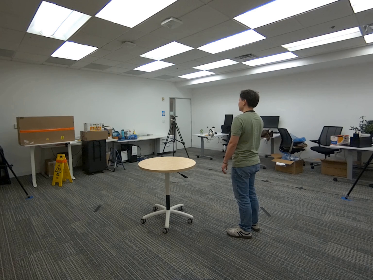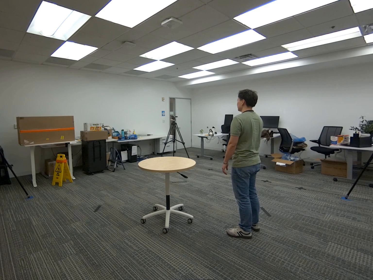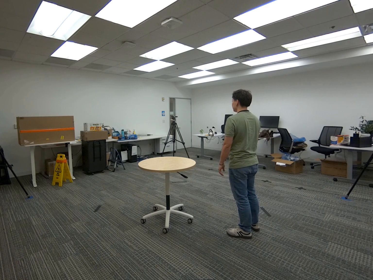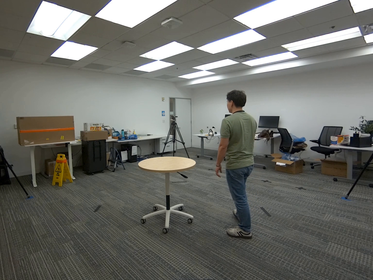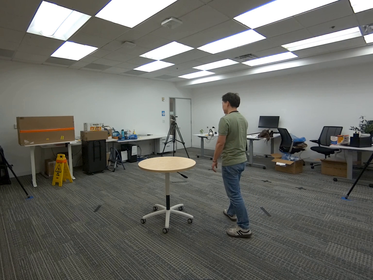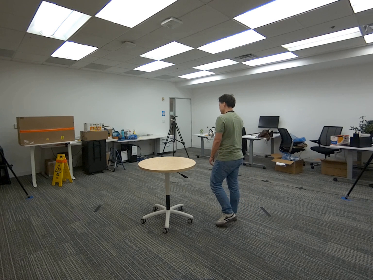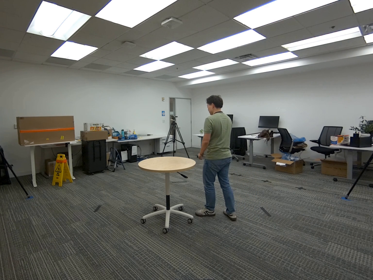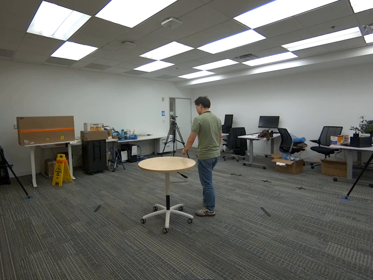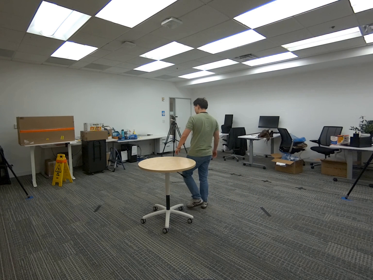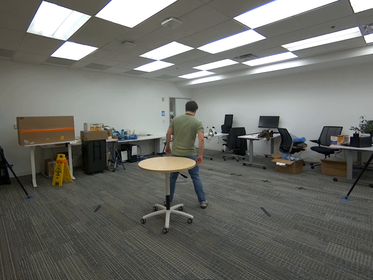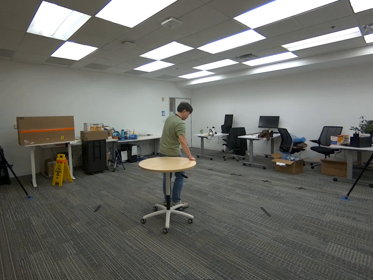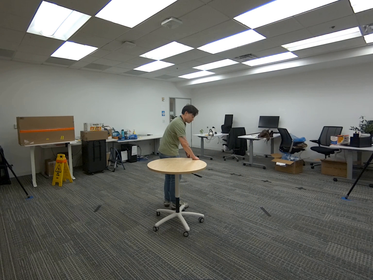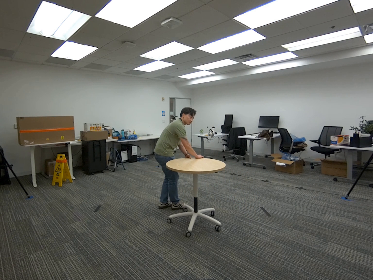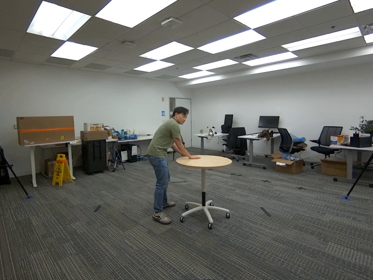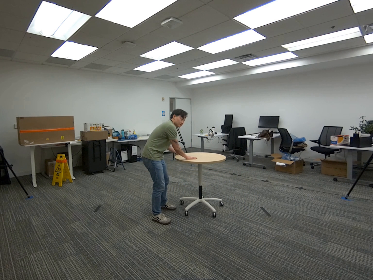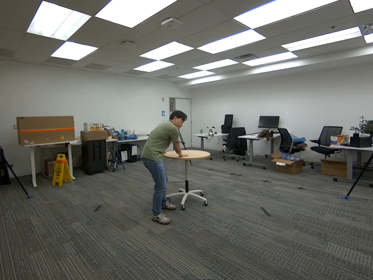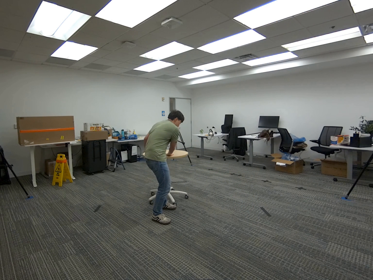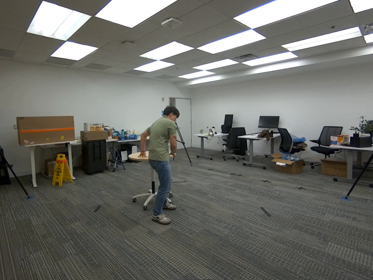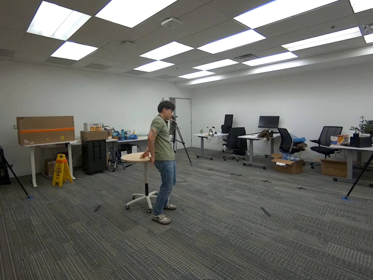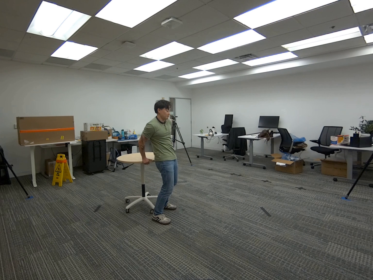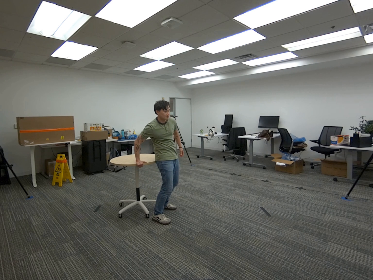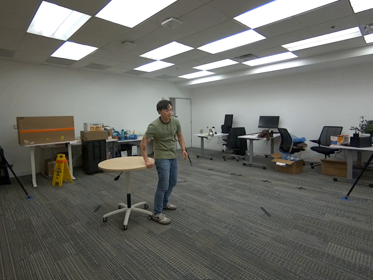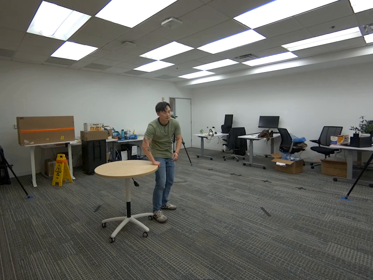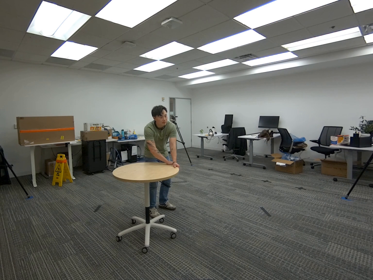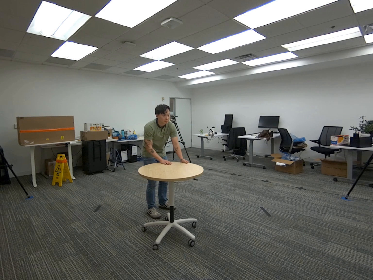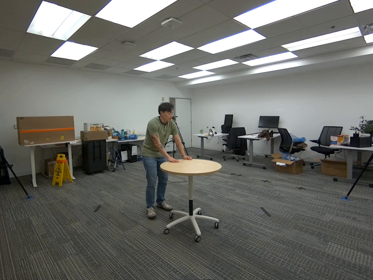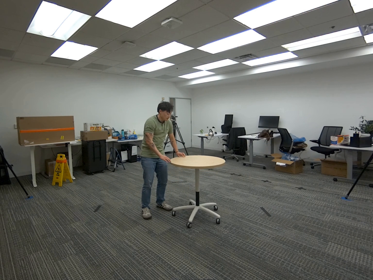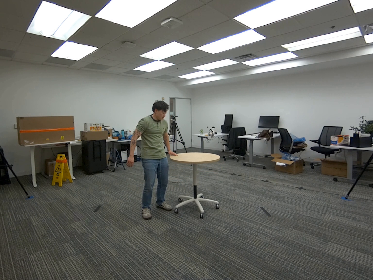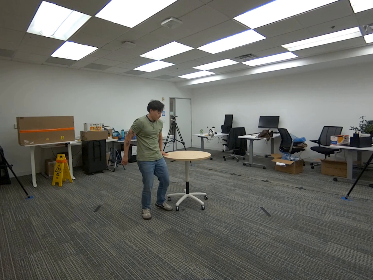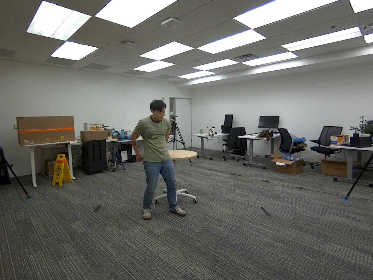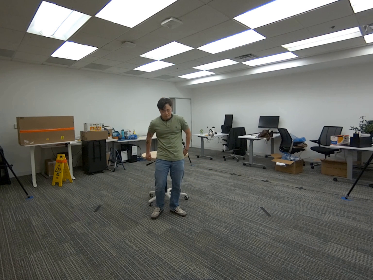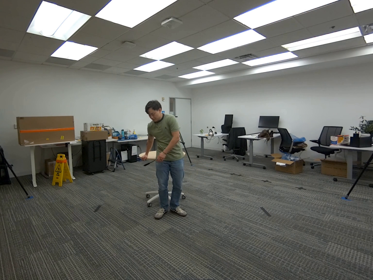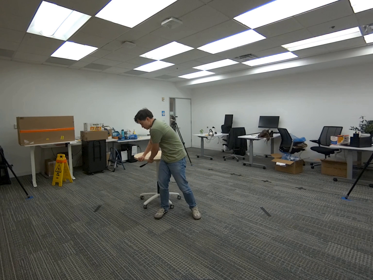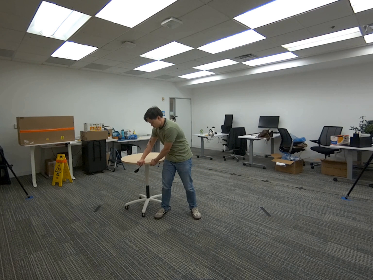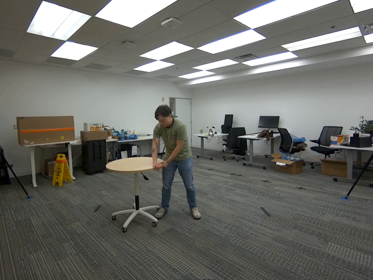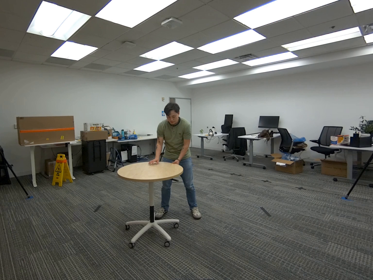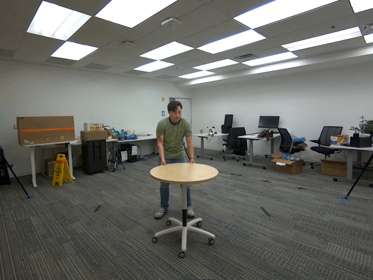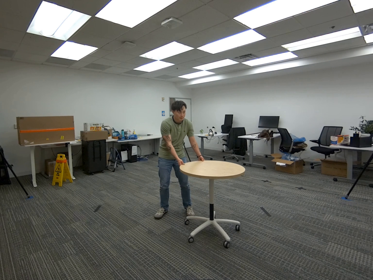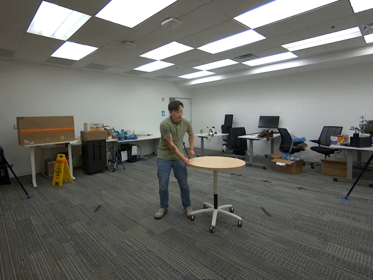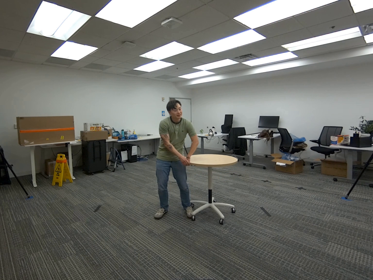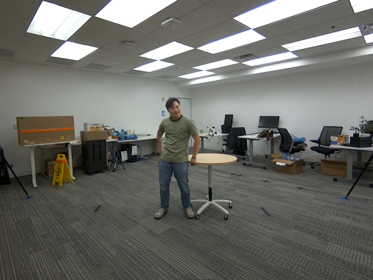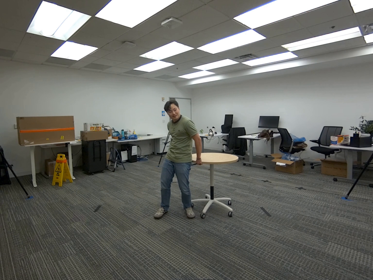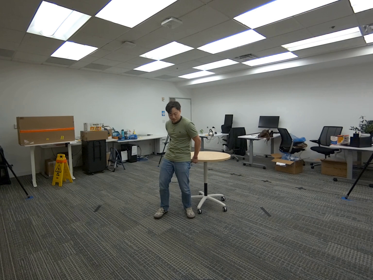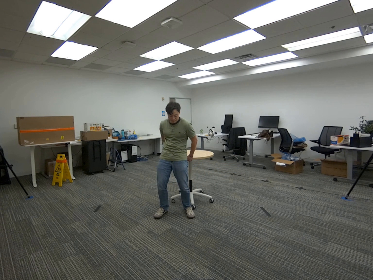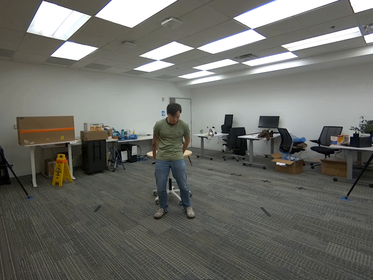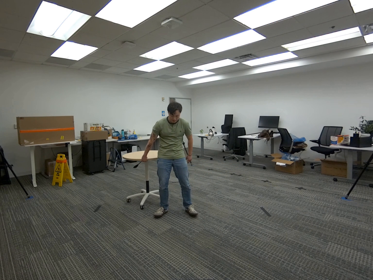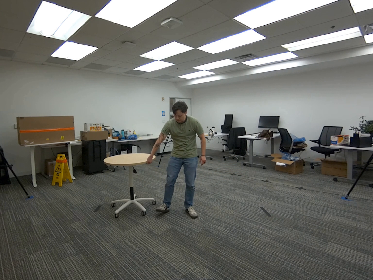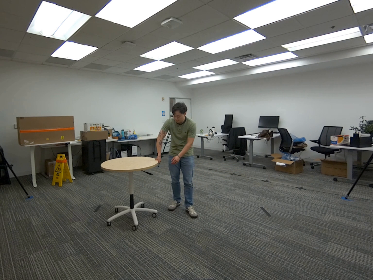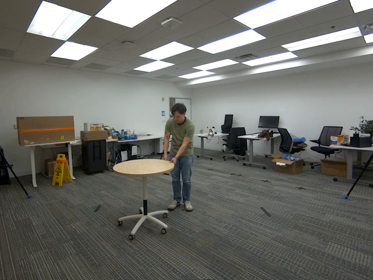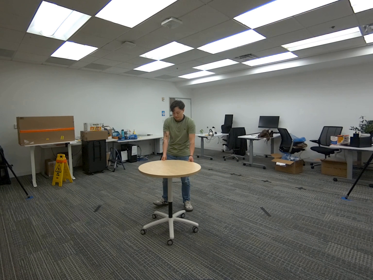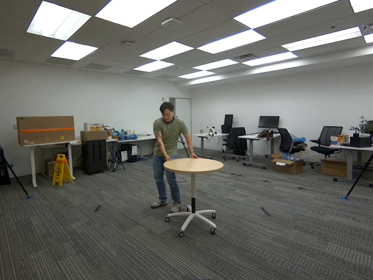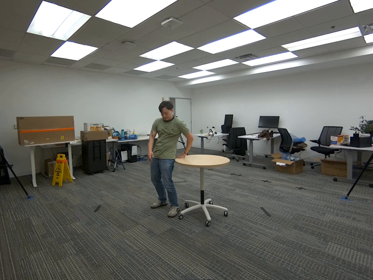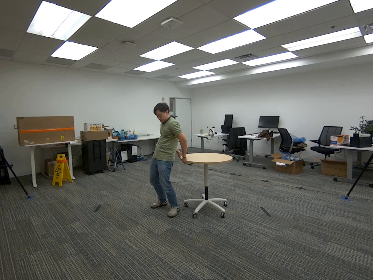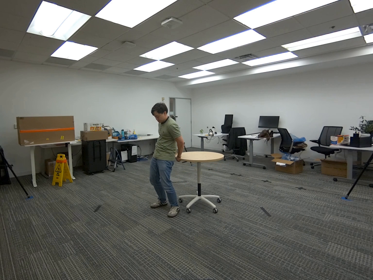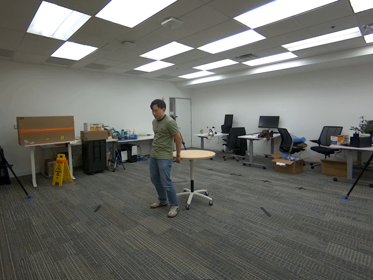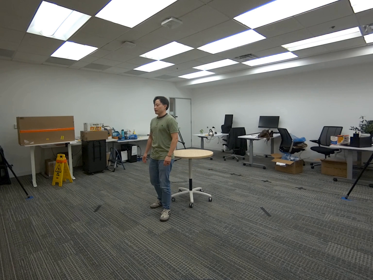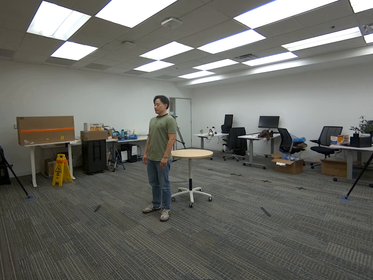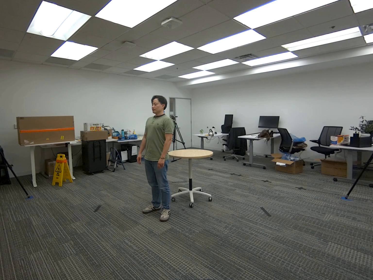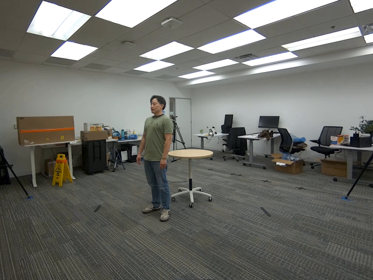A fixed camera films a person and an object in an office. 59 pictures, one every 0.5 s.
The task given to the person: Walk to the round table and grasp it with both hands. Spin the table around you in a circular motion while you remain in place, continuing to rotate it until the sequence is complete.
